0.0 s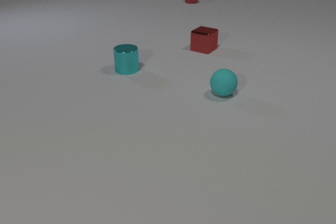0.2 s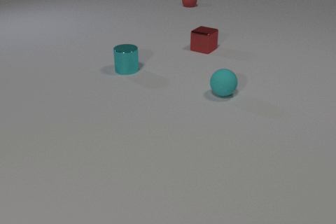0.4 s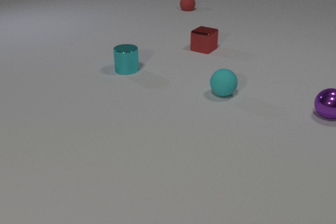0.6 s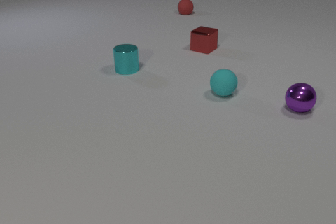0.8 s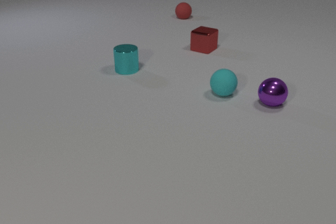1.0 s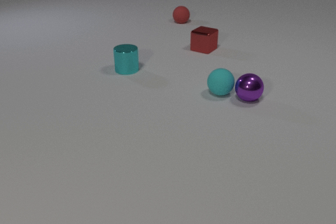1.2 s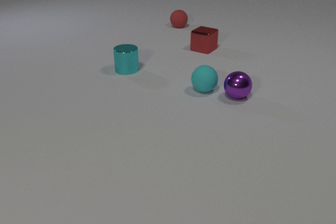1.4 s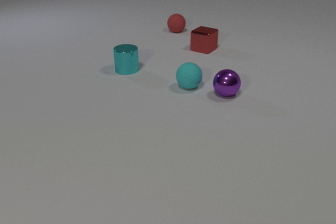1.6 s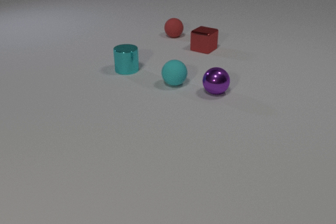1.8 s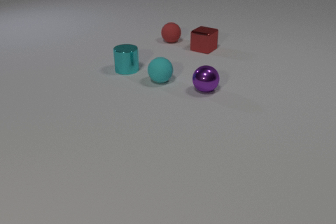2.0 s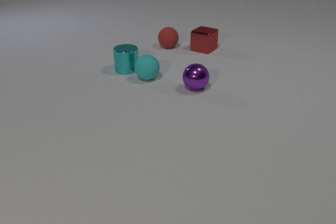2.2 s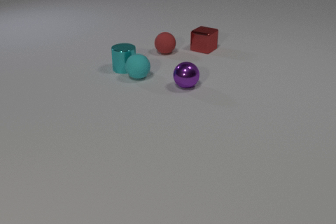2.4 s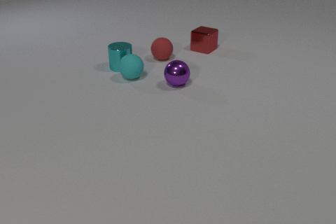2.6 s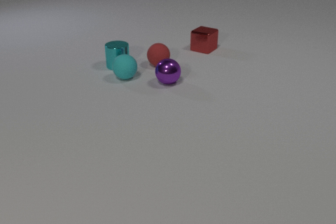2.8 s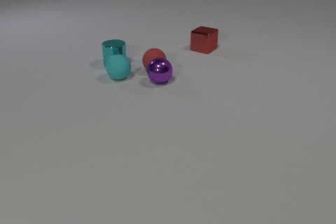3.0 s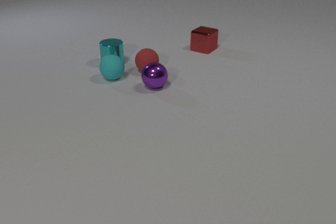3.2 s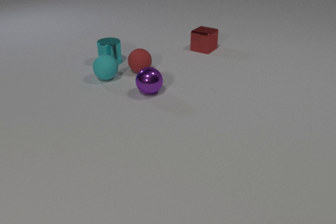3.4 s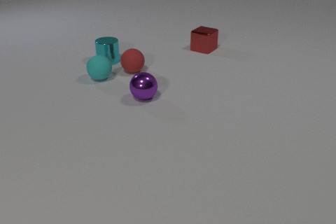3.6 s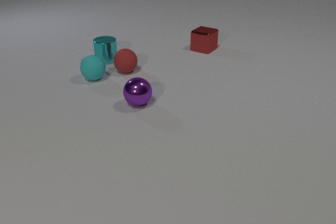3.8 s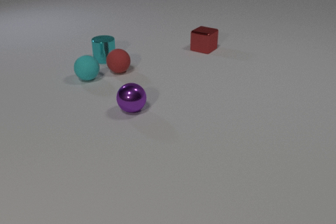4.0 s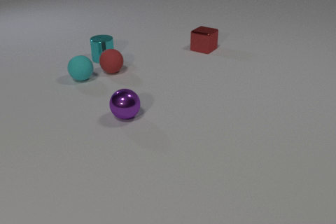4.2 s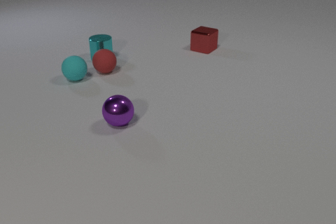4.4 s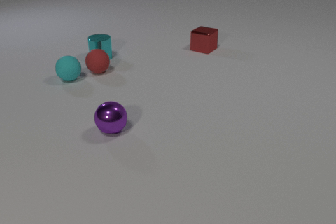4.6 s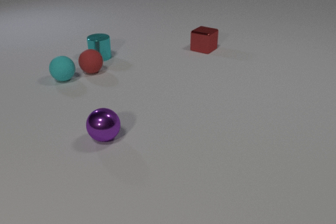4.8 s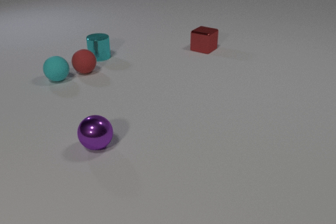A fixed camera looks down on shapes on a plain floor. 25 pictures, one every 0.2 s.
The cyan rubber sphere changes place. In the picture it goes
to the left.
The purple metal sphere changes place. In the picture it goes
to the left.
0.0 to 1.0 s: The purple metal sphere comes in at the right edge, rolls to the left. The red rubber sphere rolls toward the camera. The purple metal sphere and the cyan rubber sphere collide.
1.0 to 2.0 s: The purple metal sphere rolls to the left. The cyan rubber sphere rolls to the left and away from the camera. The red rubber sphere rolls toward the camera.
2.0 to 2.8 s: The purple metal sphere rolls to the left. The cyan rubber sphere rolls to the left. The cyan metal cylinder slides away from the camera and to the left. The red rubber sphere rolls toward the camera. The cyan rubber sphere and the cyan metal cylinder collide. The purple metal sphere and the red rubber sphere collide.
2.8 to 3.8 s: The purple metal sphere rolls toward the camera and to the left. The cyan rubber sphere rolls to the left. The cyan metal cylinder slides away from the camera and to the left. The red rubber sphere rolls to the left.
3.8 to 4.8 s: The purple metal sphere rolls toward the camera and to the left. The cyan rubber sphere rolls to the left. The cyan metal cylinder slides away from the camera and to the left. The red rubber sphere rolls to the left.
How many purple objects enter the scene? 1.
How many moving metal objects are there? 2.
What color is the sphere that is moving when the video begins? red.
